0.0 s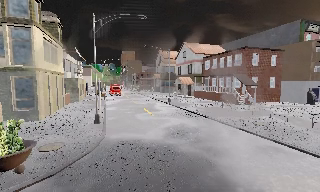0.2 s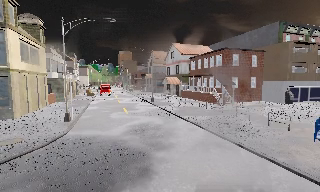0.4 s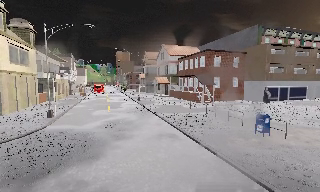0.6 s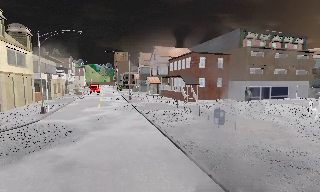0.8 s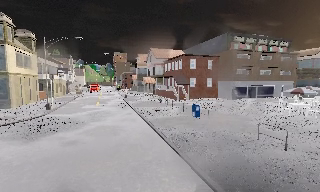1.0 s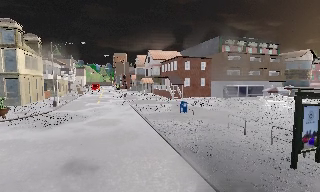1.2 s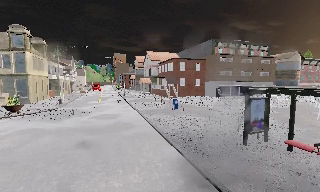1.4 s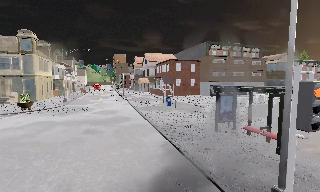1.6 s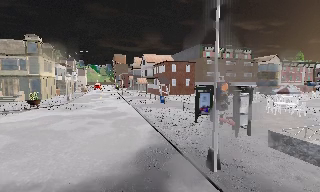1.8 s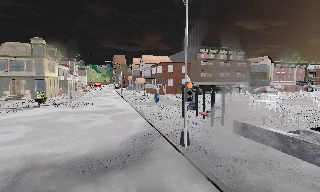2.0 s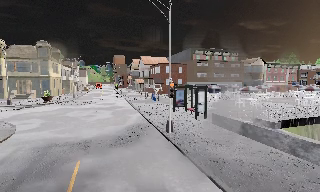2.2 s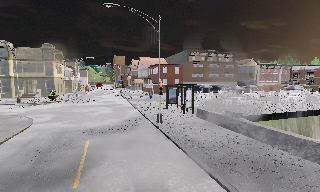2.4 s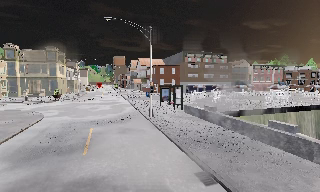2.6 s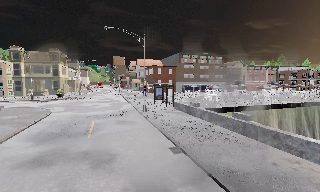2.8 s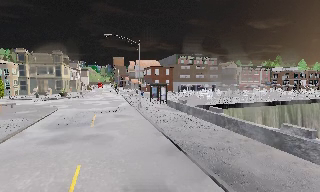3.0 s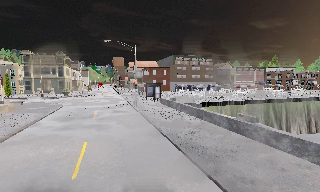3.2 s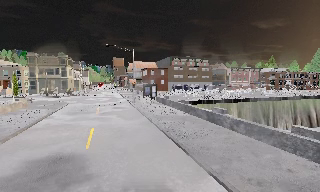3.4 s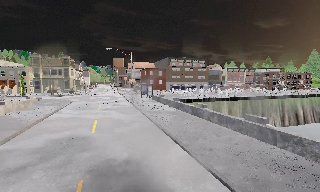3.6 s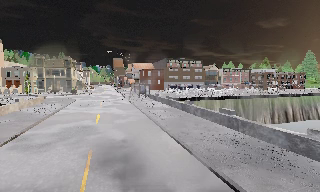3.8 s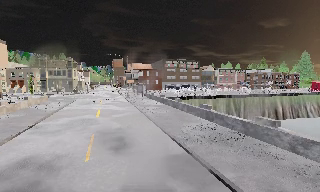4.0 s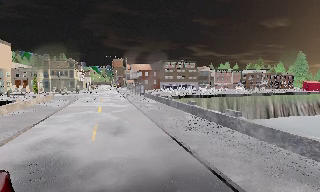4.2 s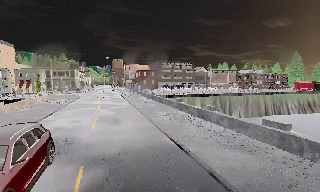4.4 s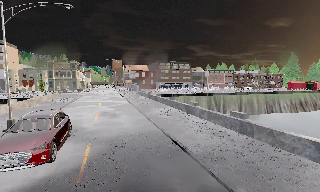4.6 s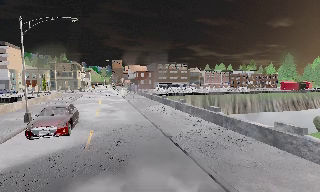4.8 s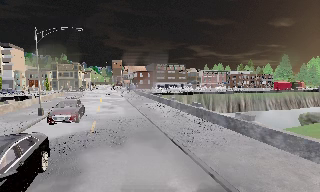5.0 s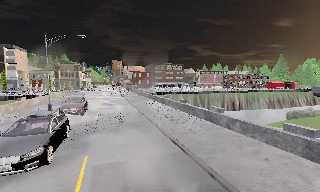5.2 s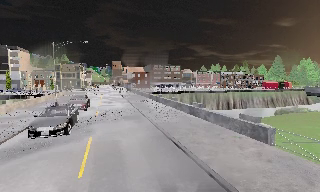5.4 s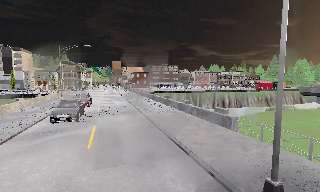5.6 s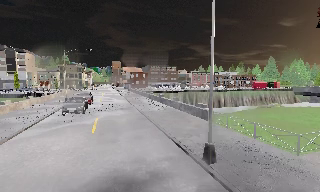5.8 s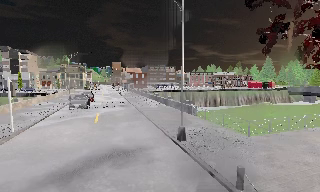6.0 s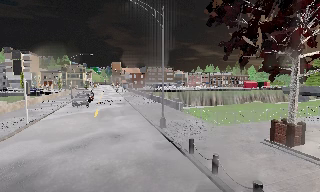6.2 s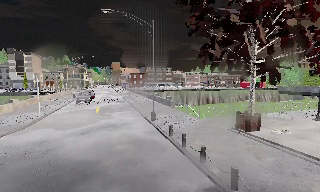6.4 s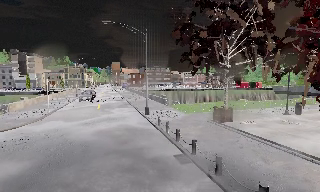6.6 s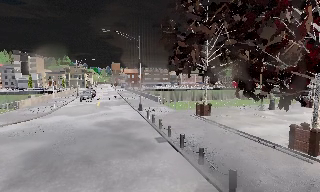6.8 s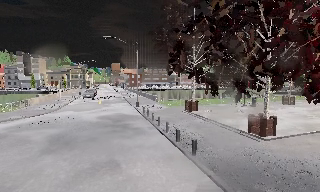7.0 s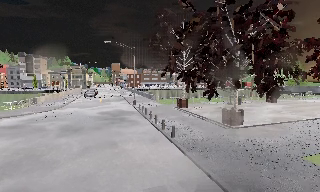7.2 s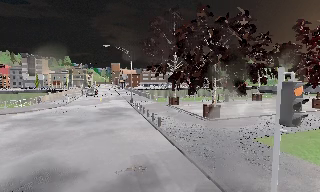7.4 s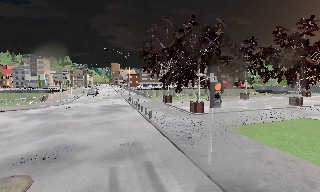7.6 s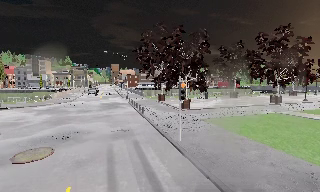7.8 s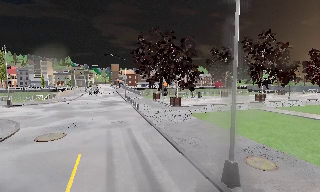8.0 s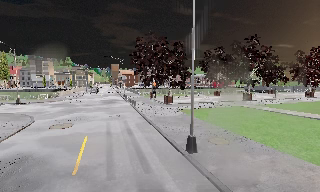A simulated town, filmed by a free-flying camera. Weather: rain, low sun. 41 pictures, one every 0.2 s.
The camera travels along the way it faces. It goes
backward.
0.0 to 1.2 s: The camera travels backward and to its right, about 13 m, so what stands in front gets smaller.
1.2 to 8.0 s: The camera travels backward, about 75 m, so what stands in front gets smaller.
The film runs backward here.
